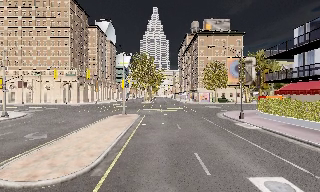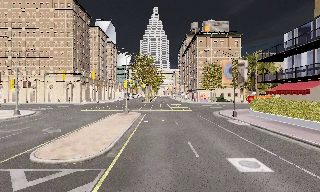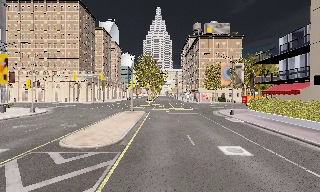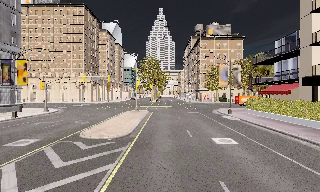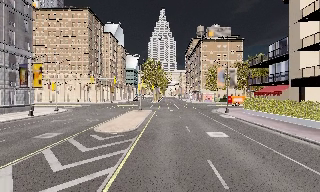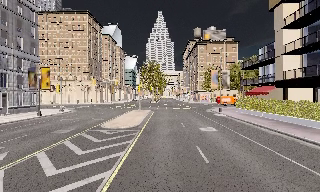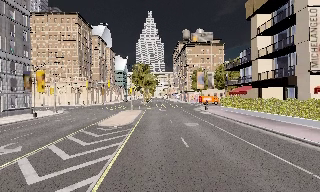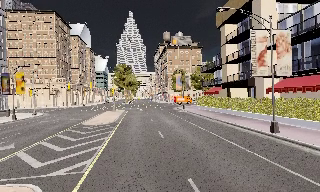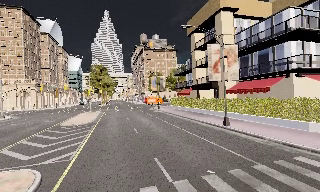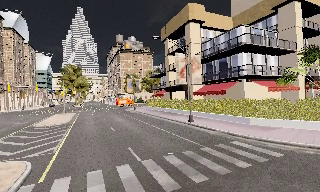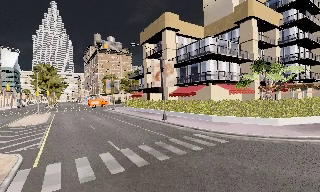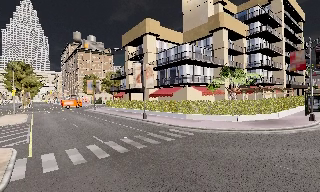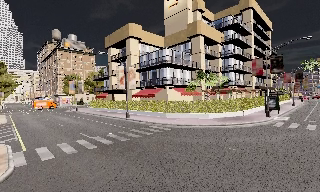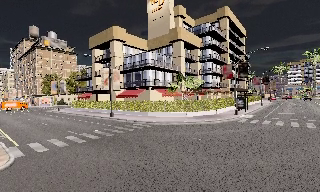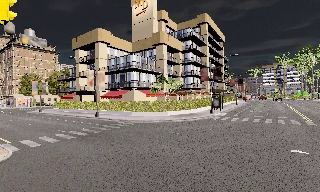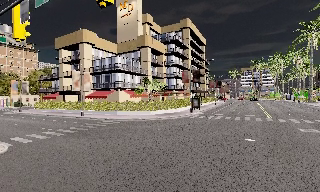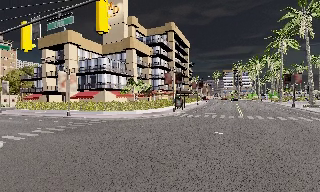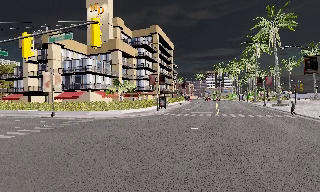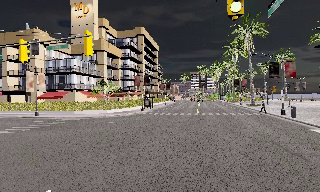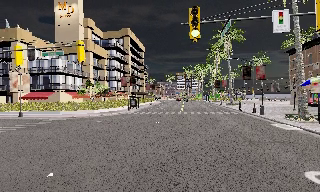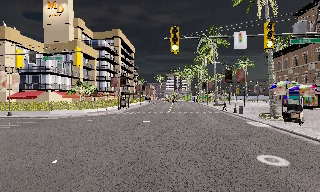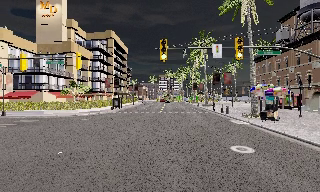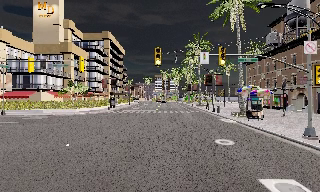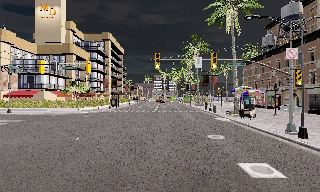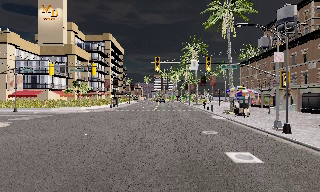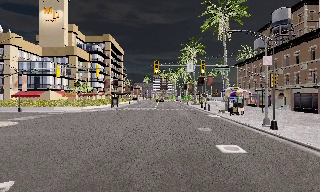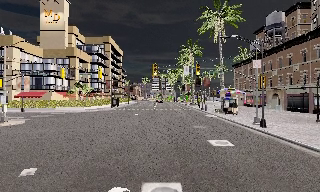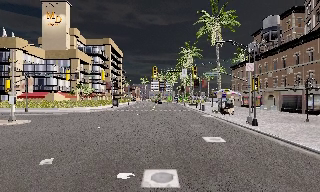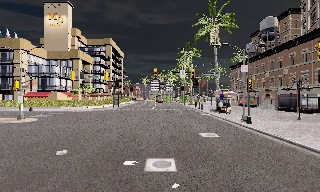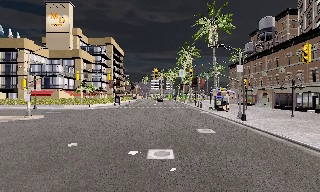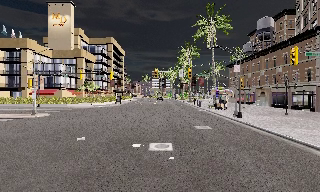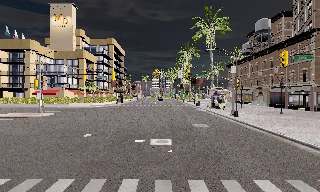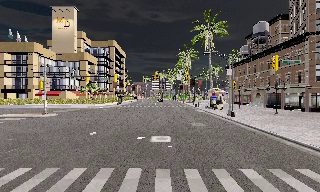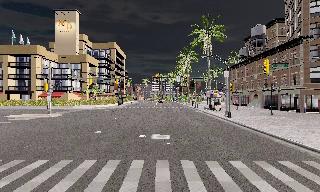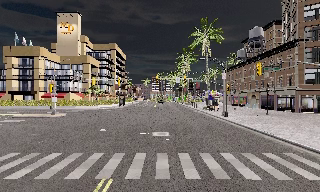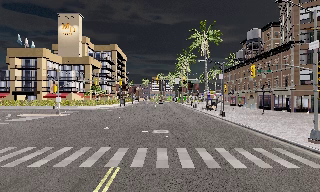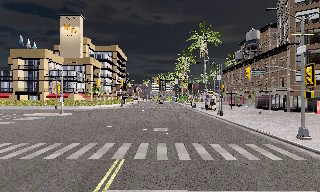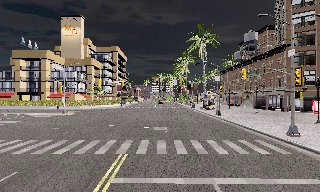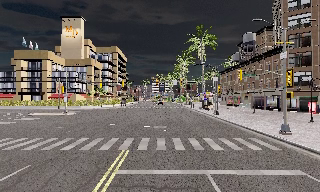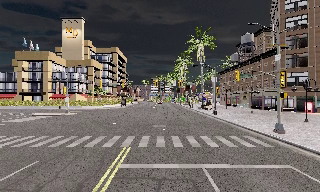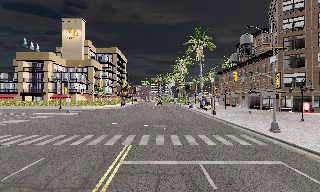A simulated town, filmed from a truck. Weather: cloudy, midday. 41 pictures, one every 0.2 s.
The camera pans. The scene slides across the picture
to the left.
The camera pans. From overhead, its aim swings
clockwise.
0.0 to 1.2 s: The camera travels backward, about 10 m, so what stands in front gets smaller.
1.2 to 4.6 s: The camera swings to its right by about 85 degrees, and the scene slides to the left. It travels backward, about 25 m.
4.6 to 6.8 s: The camera travels backward, about 11 m, so what stands in front gets smaller.
6.8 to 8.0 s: The camera travels backward, about 4 m, so what stands in front gets smaller. It loses speed.
The film runs backward here.
